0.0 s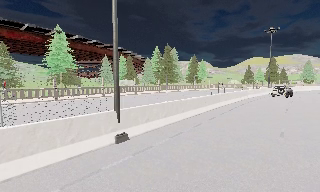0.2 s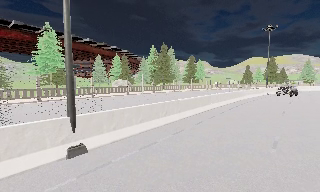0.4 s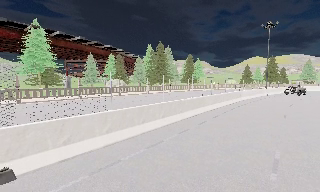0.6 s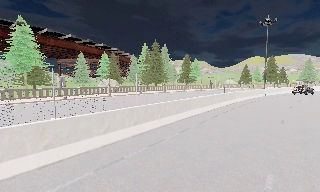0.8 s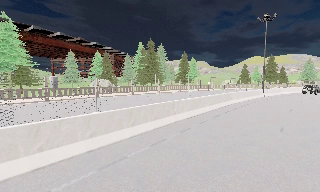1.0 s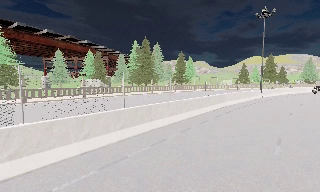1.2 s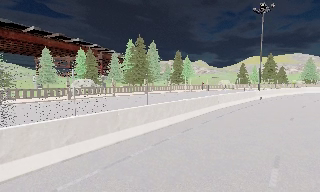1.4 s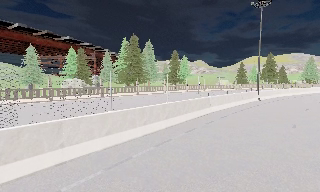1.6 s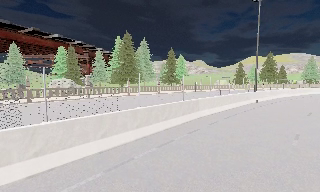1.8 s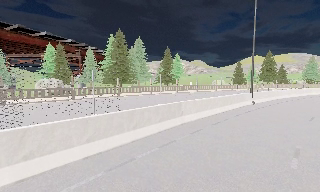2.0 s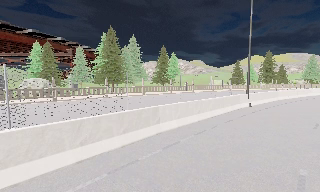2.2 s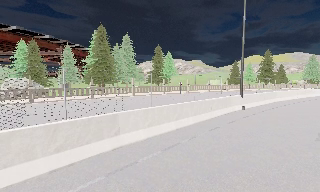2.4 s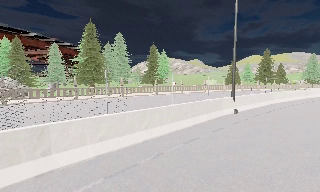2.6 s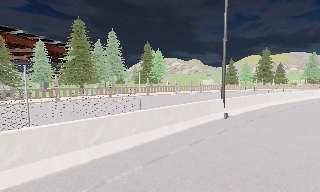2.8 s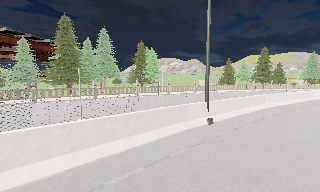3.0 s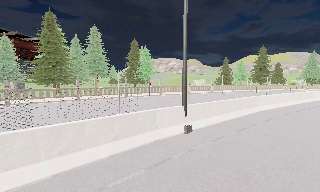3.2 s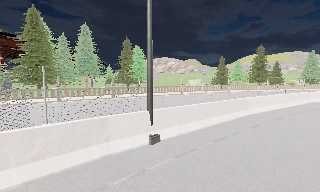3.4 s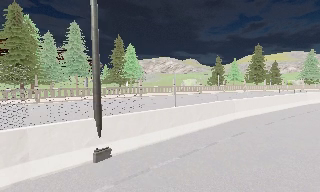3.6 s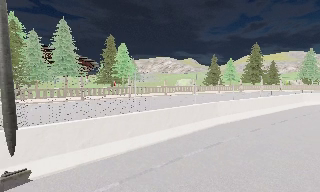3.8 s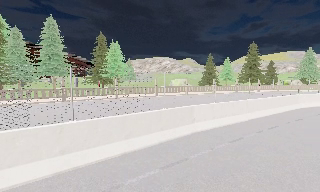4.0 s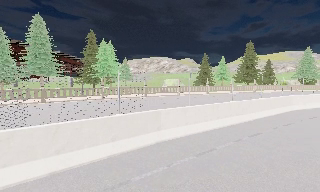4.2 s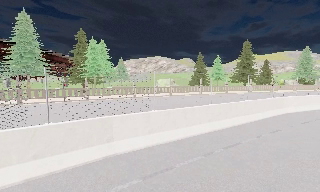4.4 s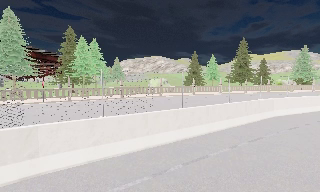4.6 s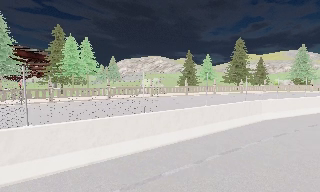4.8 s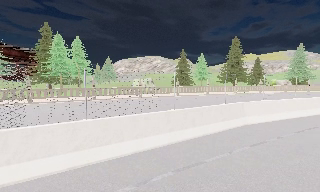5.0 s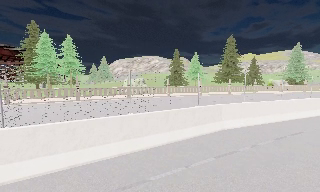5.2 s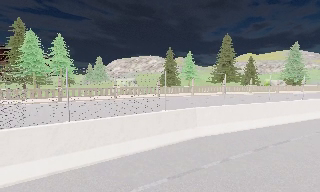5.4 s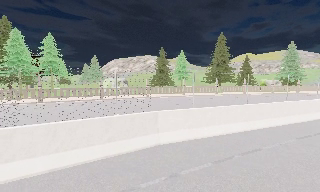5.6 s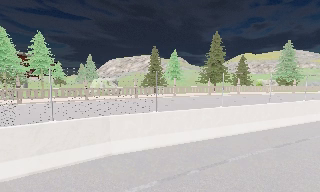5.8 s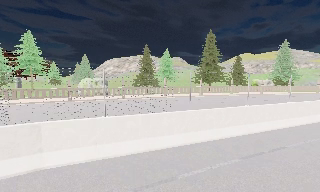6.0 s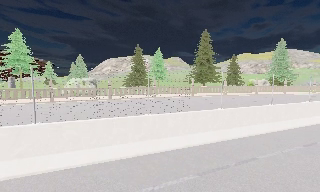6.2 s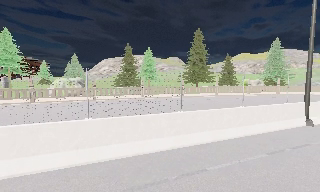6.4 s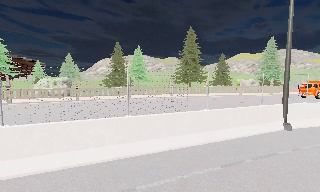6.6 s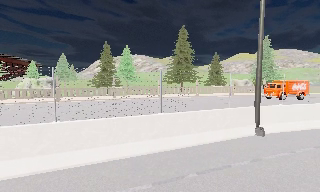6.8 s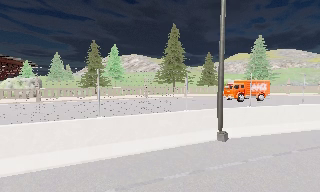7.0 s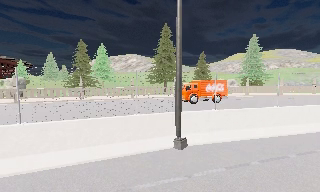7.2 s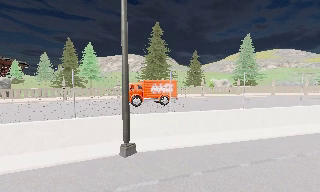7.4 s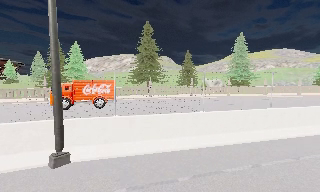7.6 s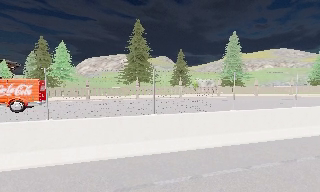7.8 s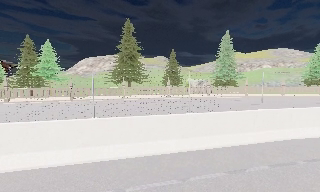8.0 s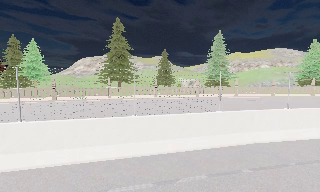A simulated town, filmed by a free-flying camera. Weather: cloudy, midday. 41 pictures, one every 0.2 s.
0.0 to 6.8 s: The camera travels to its right and forward, about 65 m, so close, fixed things drift to the left.
6.8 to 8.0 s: The camera travels to its right, about 11 m, so close, fixed things drift to the left.
The film runs forward here.
